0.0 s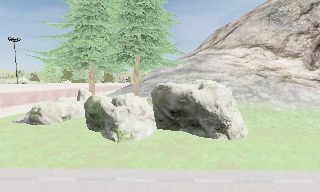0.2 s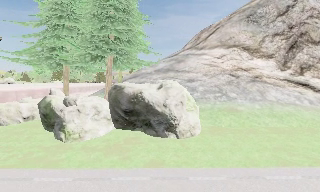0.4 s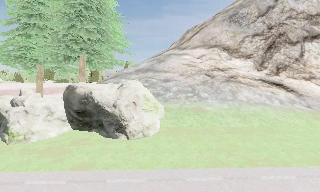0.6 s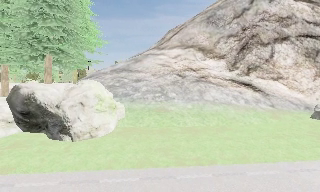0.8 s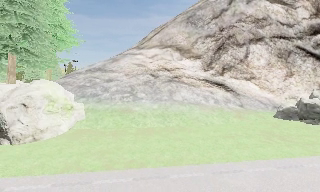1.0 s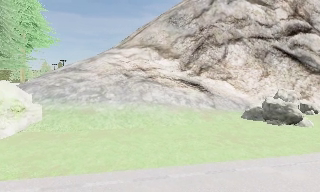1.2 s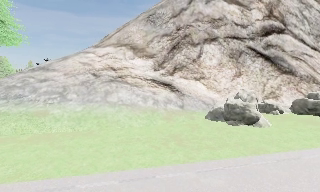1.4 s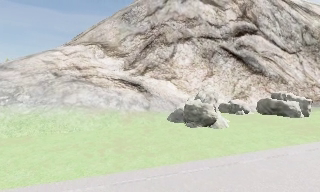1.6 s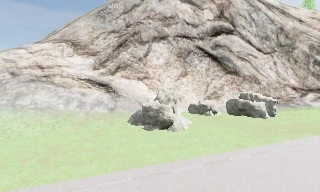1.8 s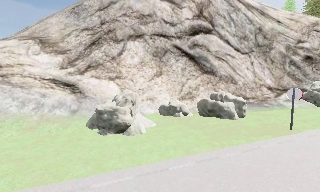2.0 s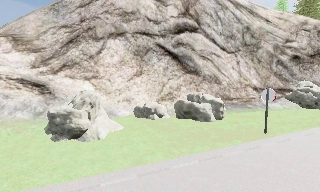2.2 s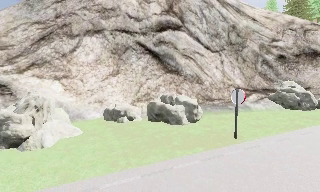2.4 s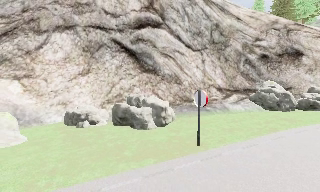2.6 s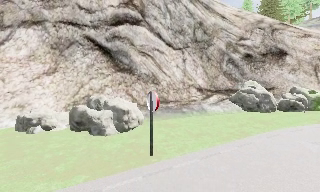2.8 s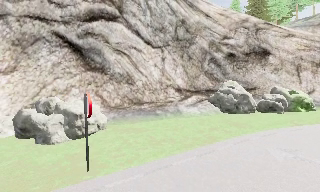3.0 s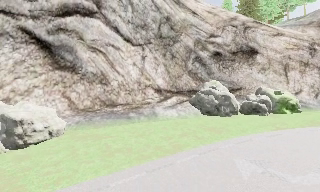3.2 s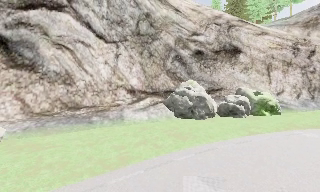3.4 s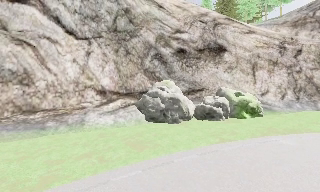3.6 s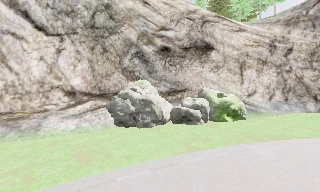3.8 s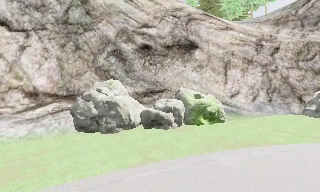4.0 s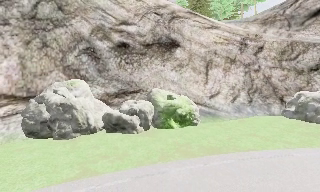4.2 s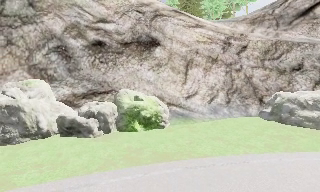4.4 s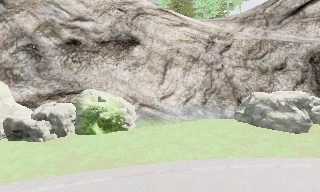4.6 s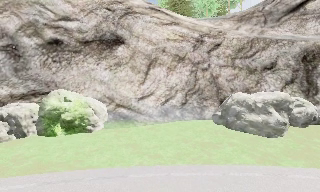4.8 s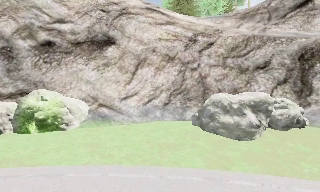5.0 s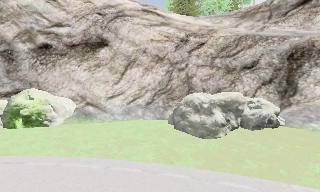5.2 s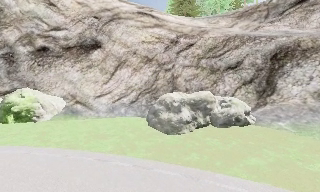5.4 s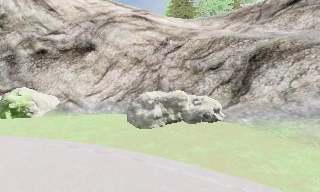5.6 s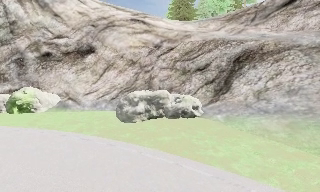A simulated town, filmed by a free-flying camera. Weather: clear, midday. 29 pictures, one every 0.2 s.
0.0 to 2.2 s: The scene slides to the left, as the camera pans about 25 degrees to its right. It travels to its right, about 20 m, so close, fixed things drift to the left.
2.2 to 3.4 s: The camera swings to its right by about 10 degrees, and the scene slides to the left. It travels to its right and forward, about 11 m, so close, fixed things drift to the left.
3.4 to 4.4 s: The camera travels to its right and forward, about 9 m, so close, fixed things drift to the left.
4.4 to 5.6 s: The camera pans to its left, which is counterclockwise from overhead, by about 15 degrees. It travels to its right, about 11 m, so close, fixed things drift to the left.
The film runs backward here.
